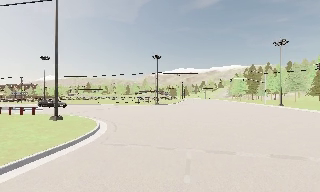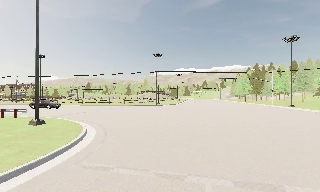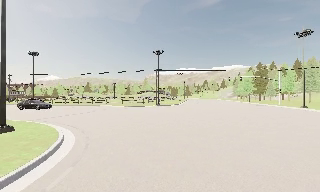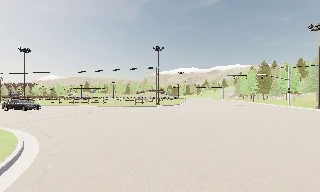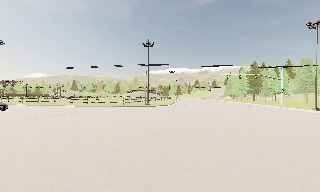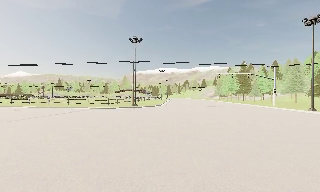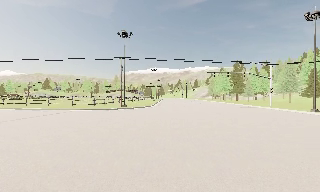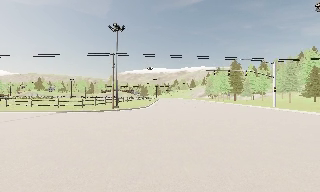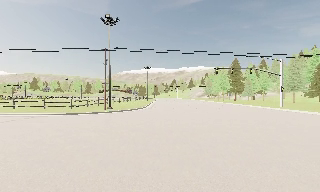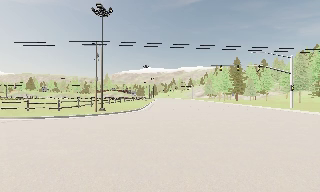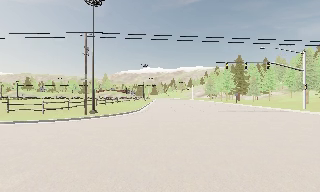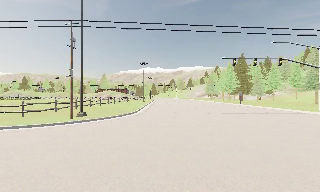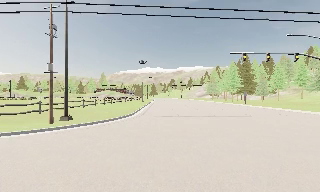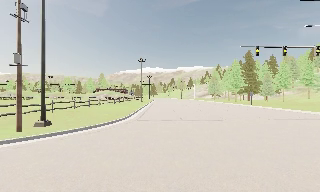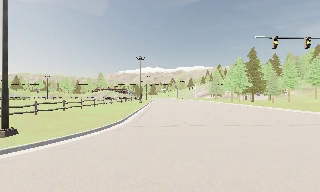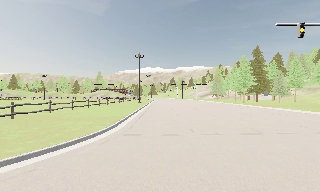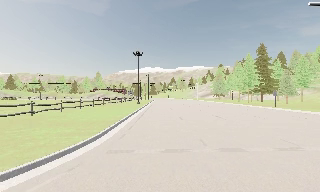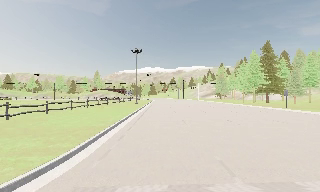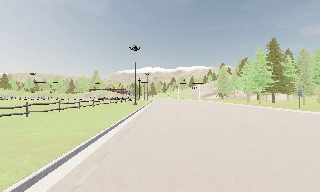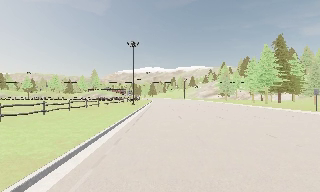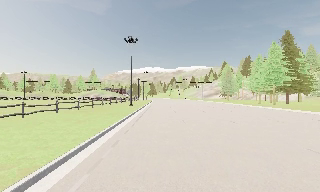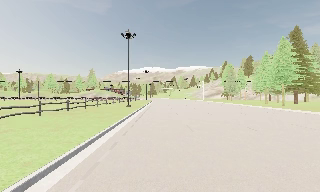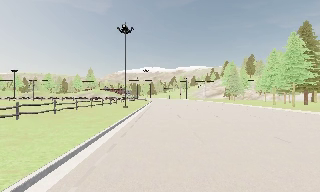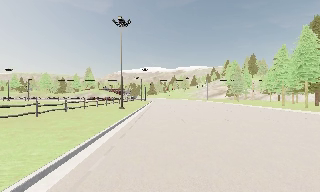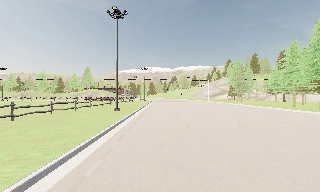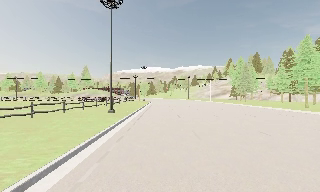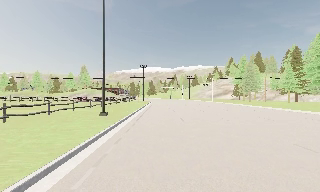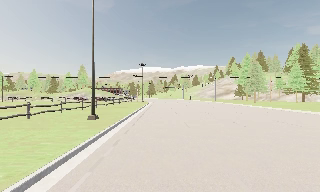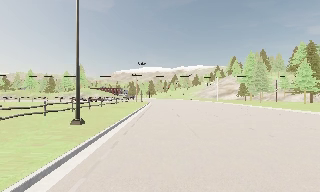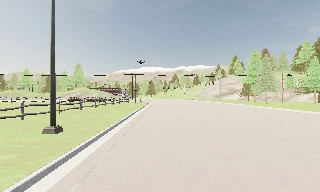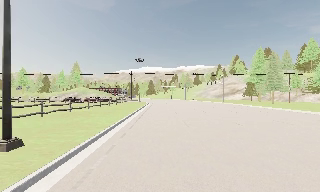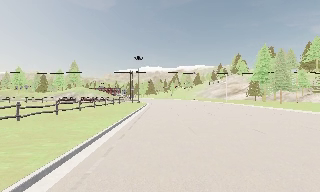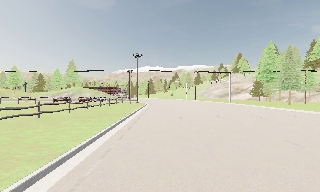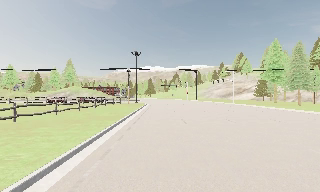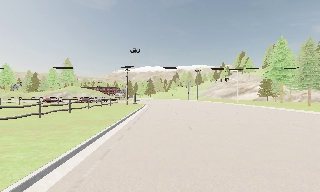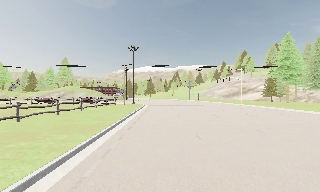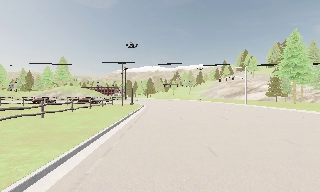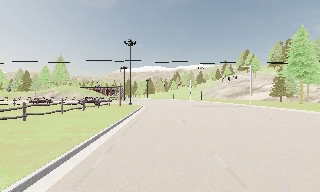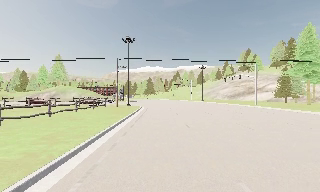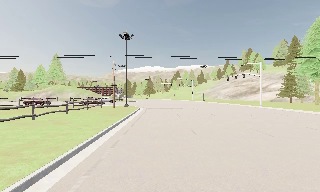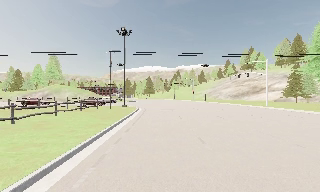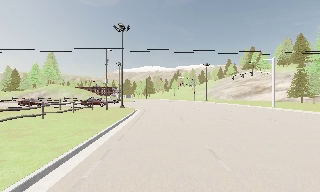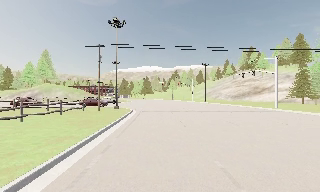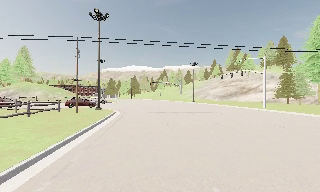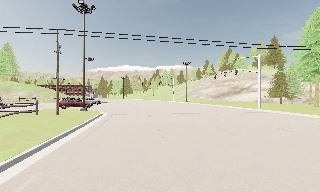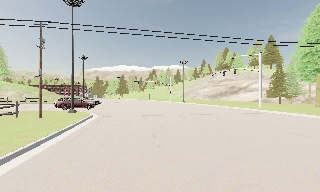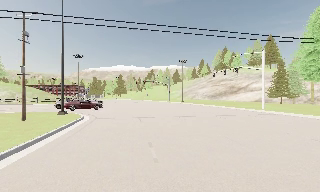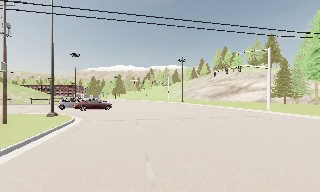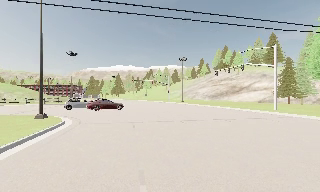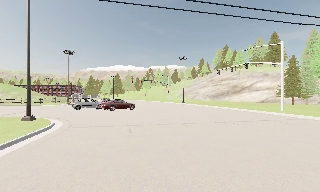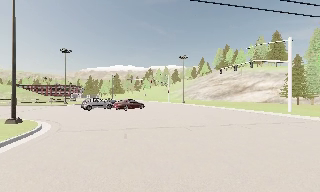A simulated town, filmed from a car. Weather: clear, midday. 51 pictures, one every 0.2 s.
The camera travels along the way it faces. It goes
forward.
0.0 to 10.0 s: The scene slides to the left, as the camera pans about 20 degrees to its right. It travels forward, about 100 m, so what stands in front looms larger.
The film runs forward here.
